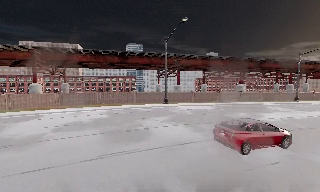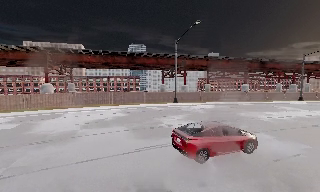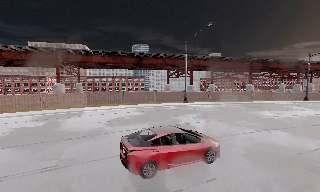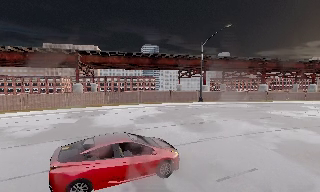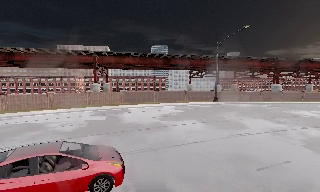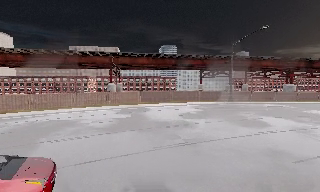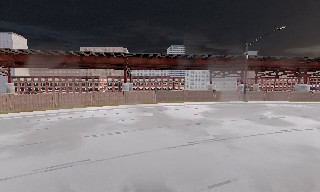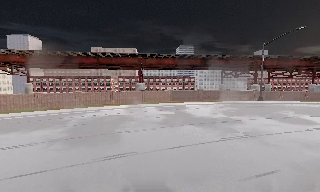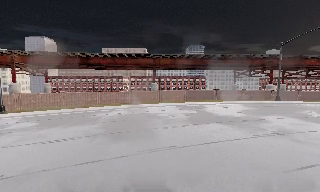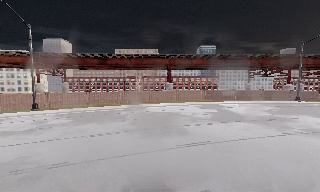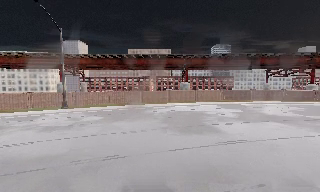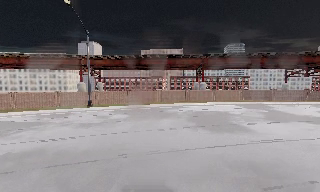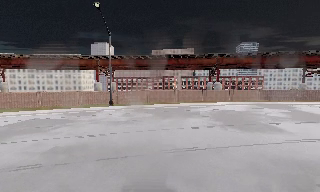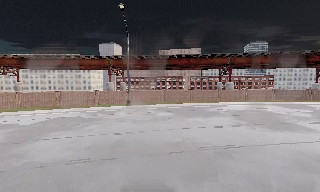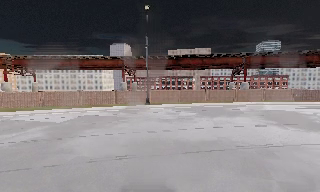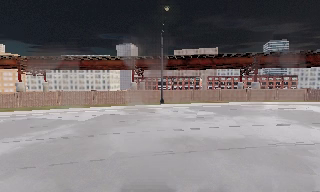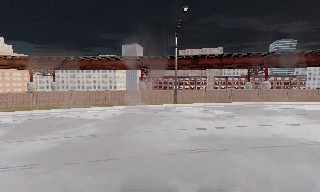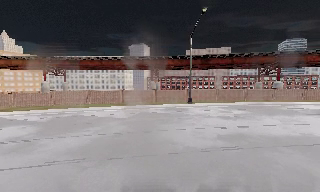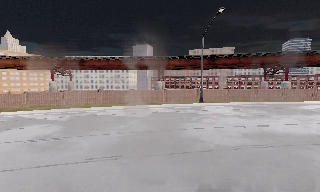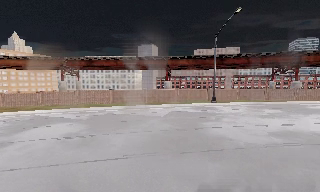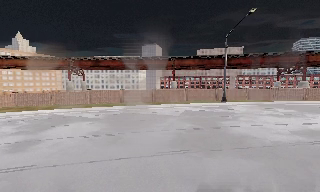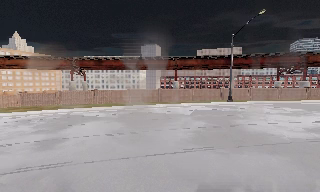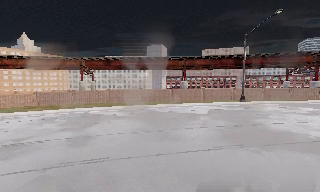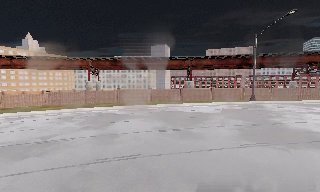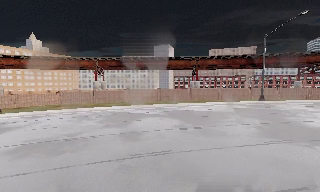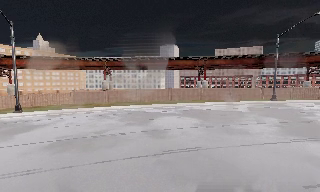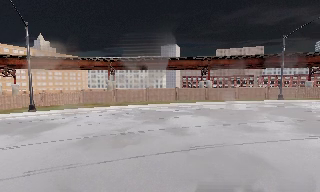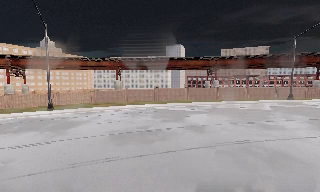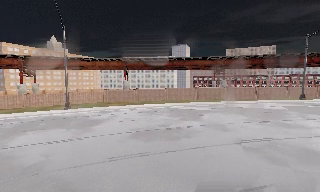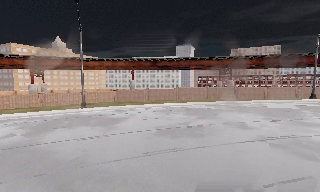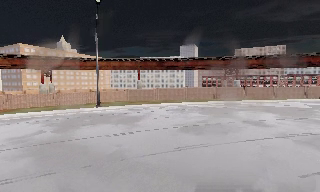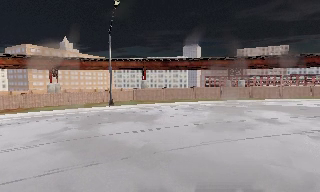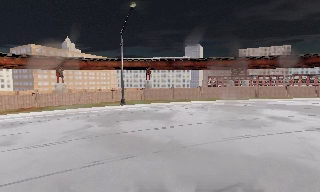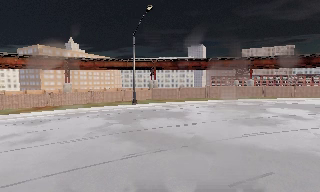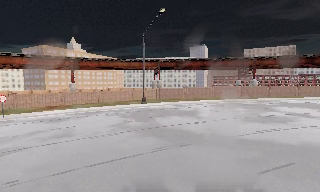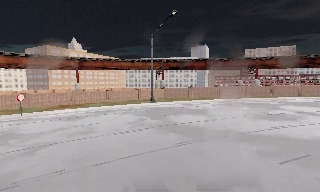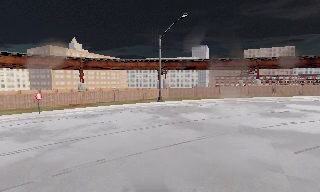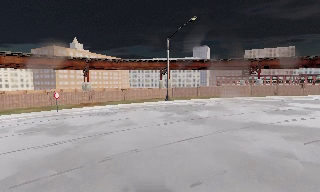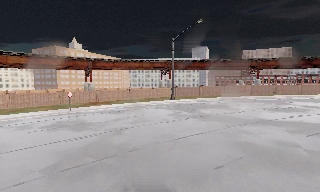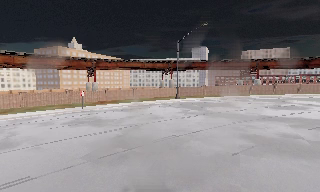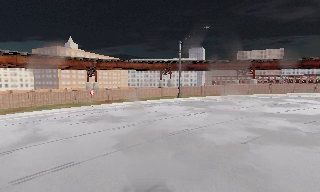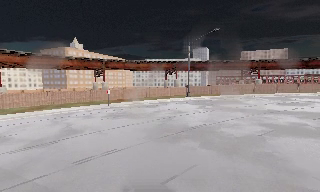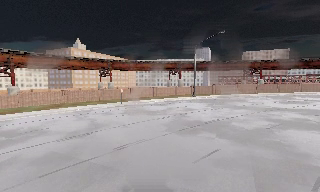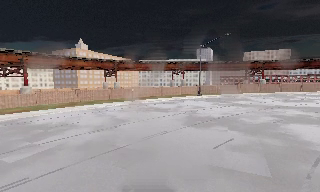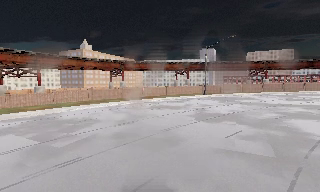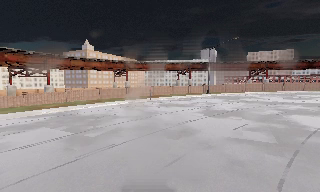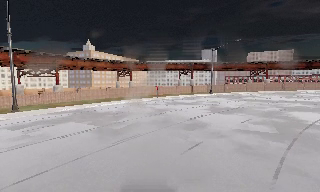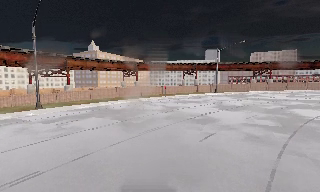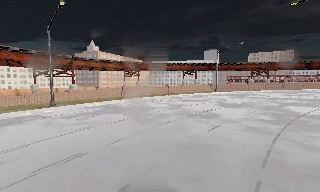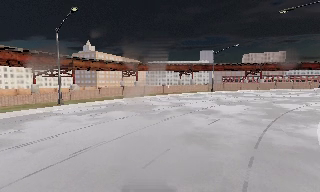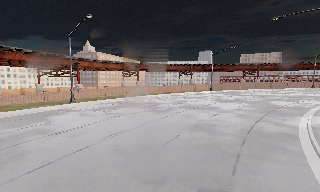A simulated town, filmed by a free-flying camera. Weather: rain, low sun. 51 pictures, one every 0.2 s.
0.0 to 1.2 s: The camera travels to its left and backward, about 11 m, so close, fixed things drift to the right.
1.2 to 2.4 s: The camera swings to its left by about 20 degrees, and the scene slides to the right. It travels to its left, about 10 m, so close, fixed things drift to the right.
2.4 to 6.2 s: The camera swings to its left by about 15 degrees, and the scene slides to the right. It travels to its left, about 30 m, so close, fixed things drift to the right.
6.2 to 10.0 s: The camera travels to its left and backward, about 30 m, so close, fixed things drift to the right.
The film runs backward here.
